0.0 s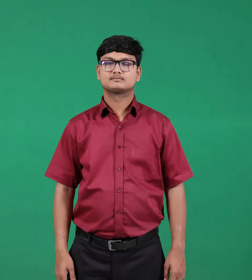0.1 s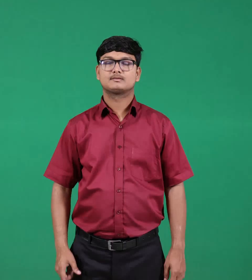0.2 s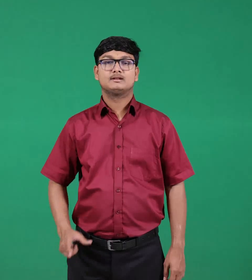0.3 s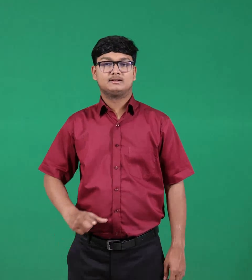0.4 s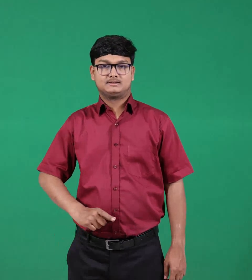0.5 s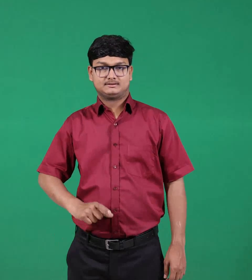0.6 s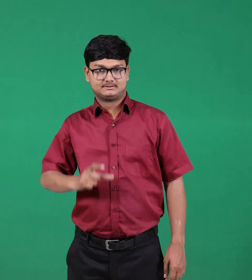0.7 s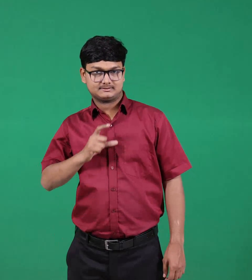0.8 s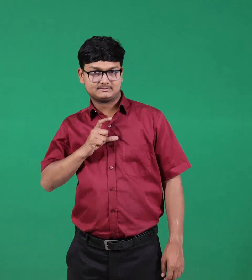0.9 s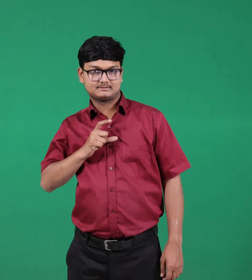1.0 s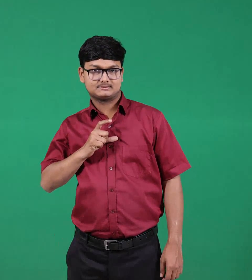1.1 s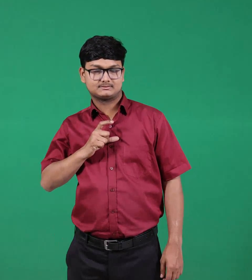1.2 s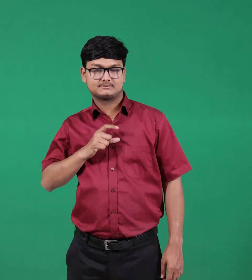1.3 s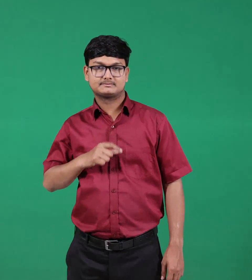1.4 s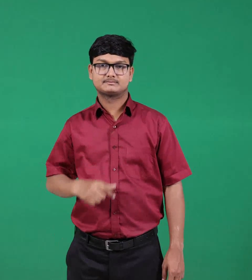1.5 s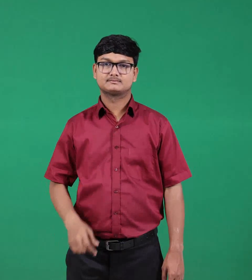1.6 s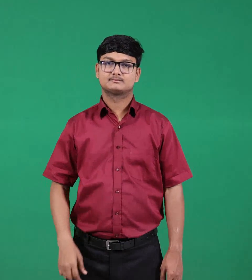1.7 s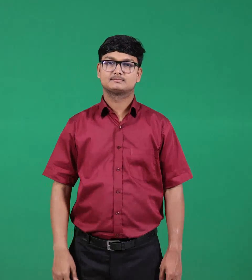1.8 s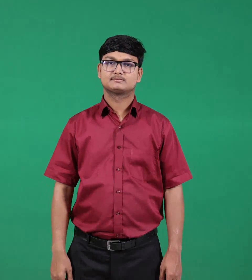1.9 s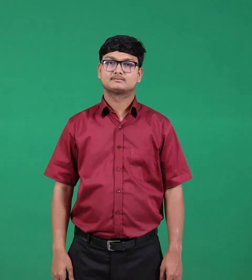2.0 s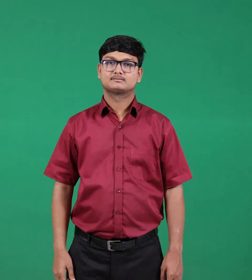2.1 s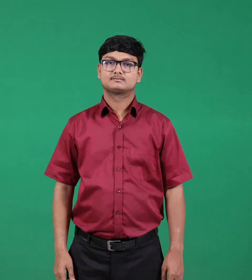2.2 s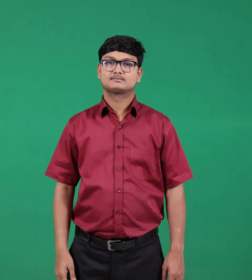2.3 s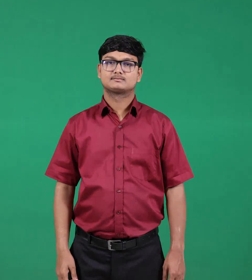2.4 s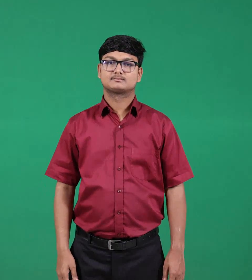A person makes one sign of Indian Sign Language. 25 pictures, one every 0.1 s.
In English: confident
